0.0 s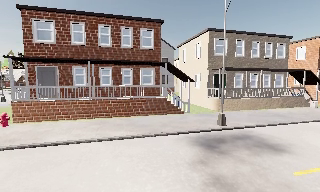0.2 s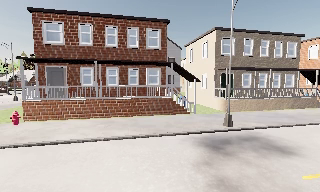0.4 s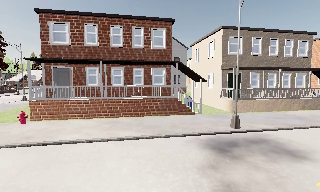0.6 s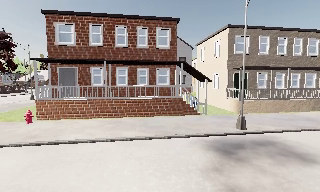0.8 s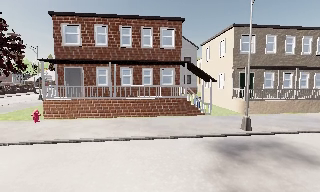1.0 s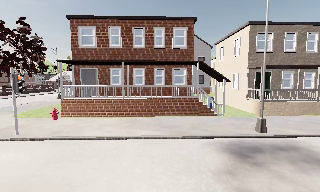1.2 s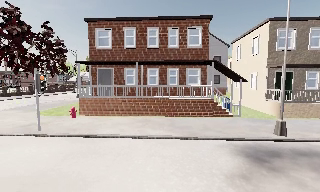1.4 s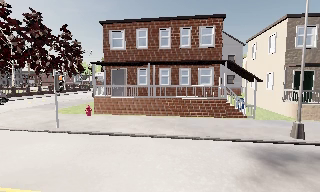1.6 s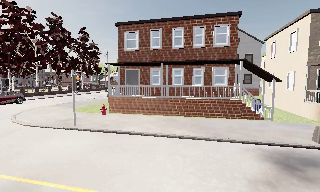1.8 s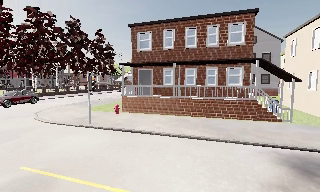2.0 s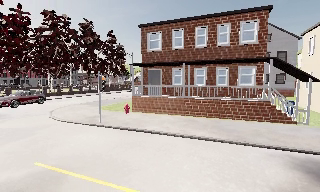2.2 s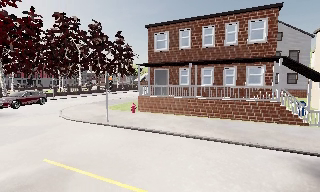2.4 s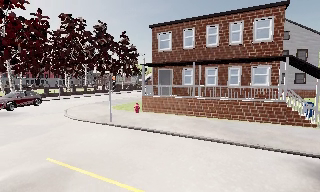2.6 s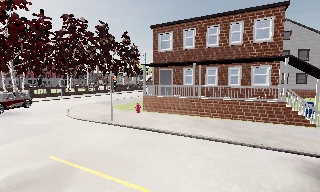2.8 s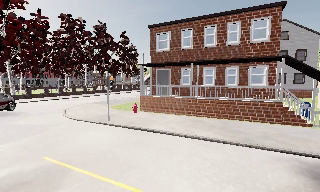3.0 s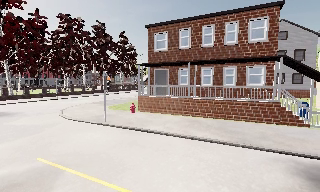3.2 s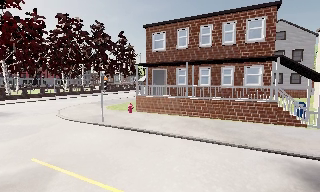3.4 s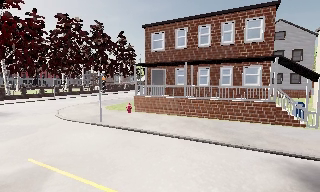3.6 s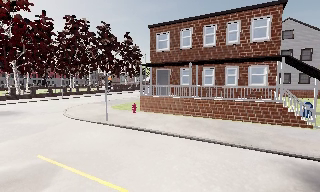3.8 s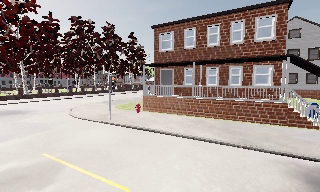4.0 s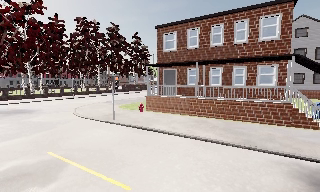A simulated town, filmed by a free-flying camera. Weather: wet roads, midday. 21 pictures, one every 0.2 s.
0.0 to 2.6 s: The camera swings to its left by about 40 degrees, and the scene slides to the right. It travels to its right, about 1 m.
2.6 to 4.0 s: The camera travels to its right, about 0.5 m.
The film runs forward here.
